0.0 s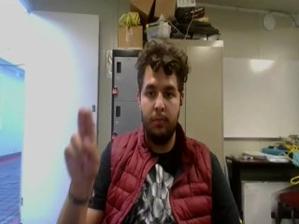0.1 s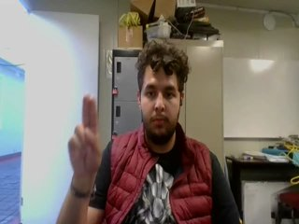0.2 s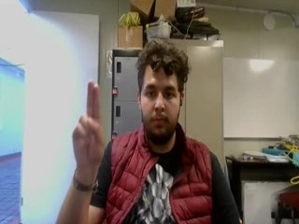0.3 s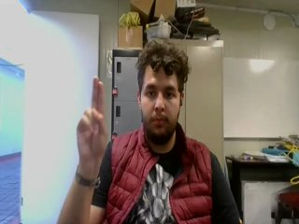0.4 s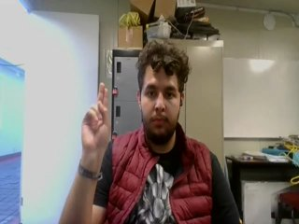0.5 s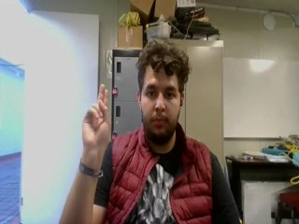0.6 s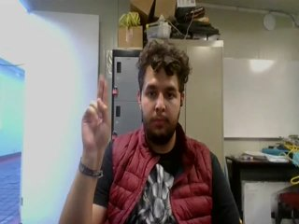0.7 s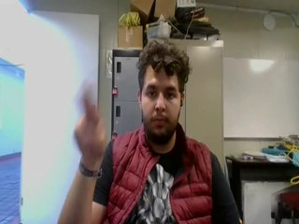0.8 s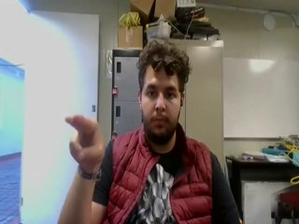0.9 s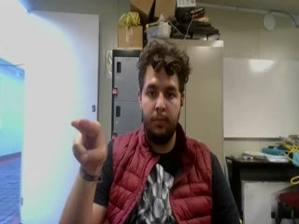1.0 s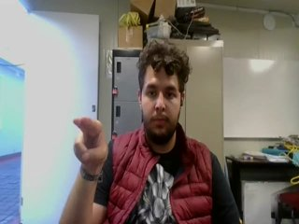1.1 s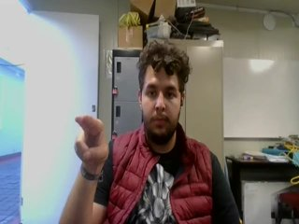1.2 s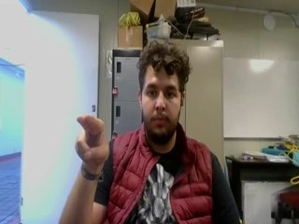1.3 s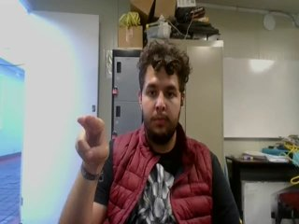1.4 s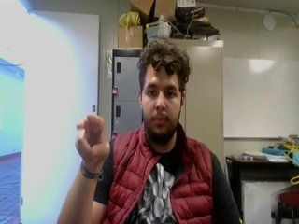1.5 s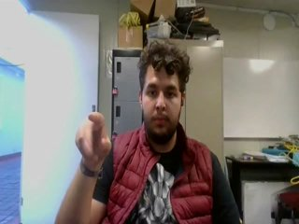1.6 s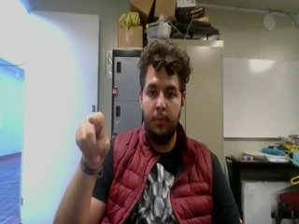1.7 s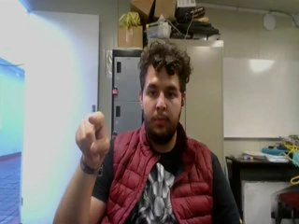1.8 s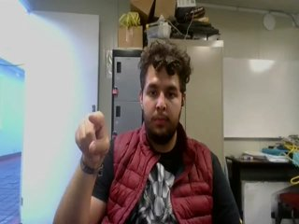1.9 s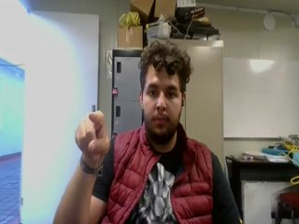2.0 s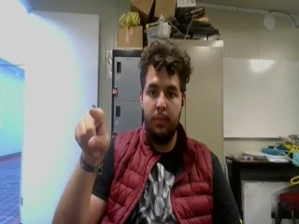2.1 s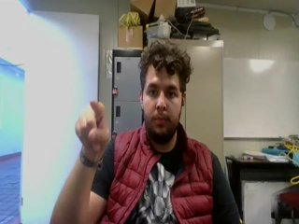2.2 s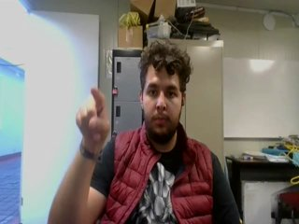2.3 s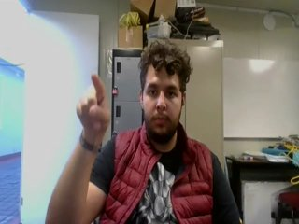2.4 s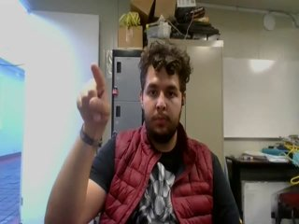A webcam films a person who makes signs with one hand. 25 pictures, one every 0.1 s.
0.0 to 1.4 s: Click with two fingers.
1.5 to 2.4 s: Pointing with one finger.
